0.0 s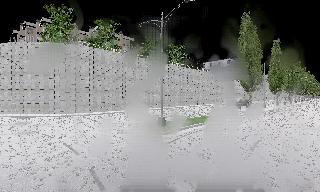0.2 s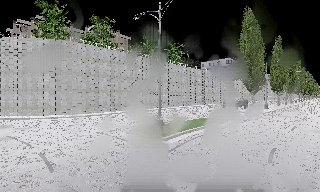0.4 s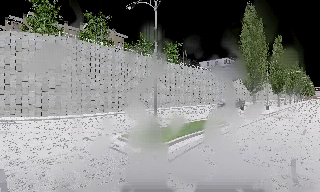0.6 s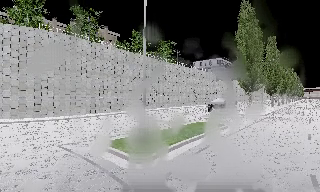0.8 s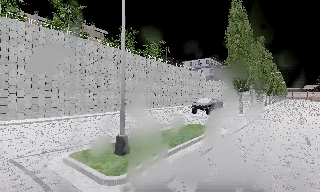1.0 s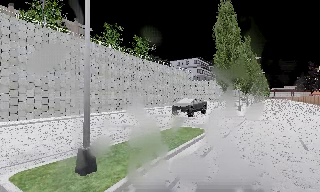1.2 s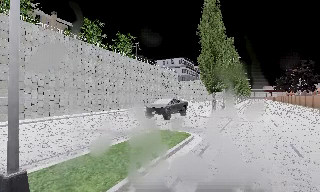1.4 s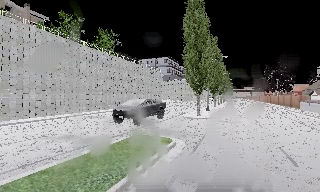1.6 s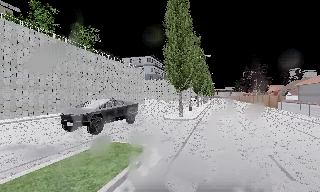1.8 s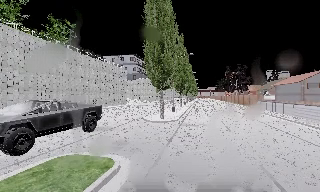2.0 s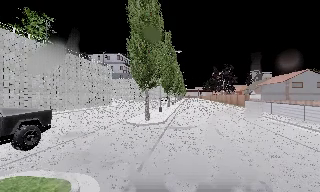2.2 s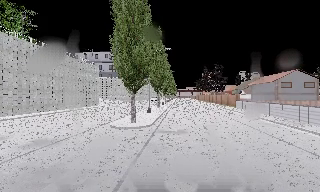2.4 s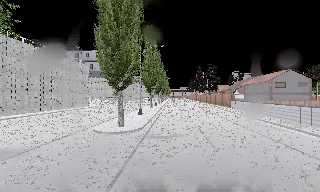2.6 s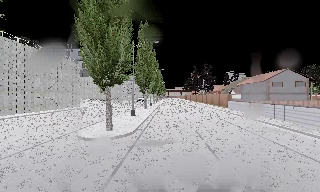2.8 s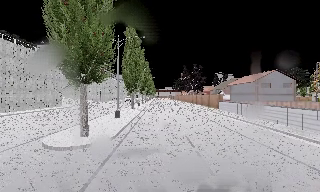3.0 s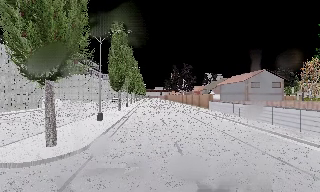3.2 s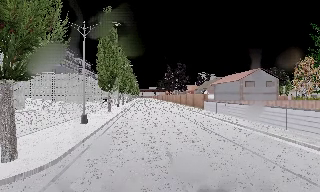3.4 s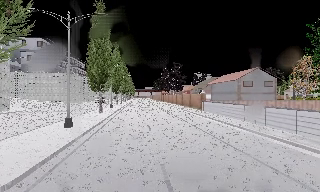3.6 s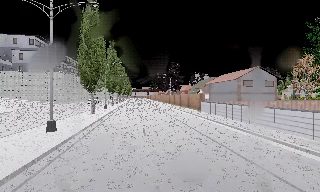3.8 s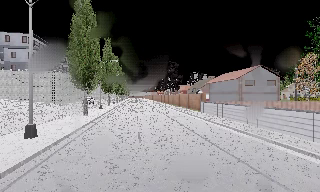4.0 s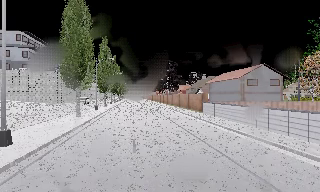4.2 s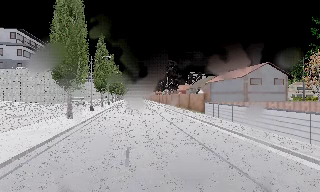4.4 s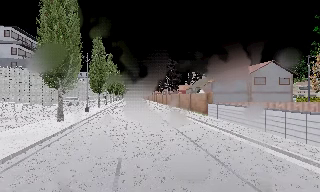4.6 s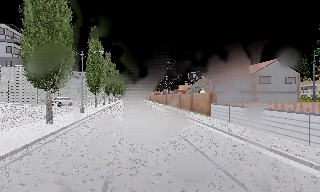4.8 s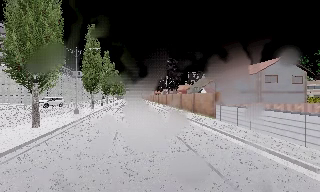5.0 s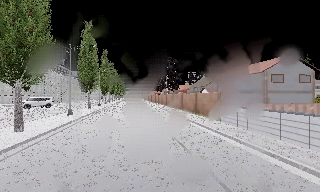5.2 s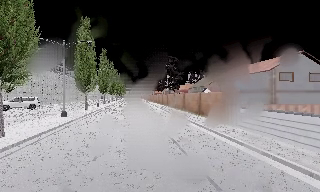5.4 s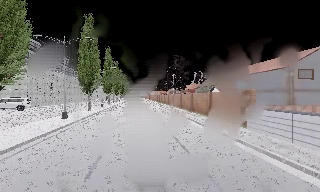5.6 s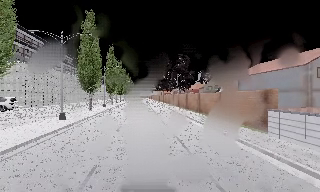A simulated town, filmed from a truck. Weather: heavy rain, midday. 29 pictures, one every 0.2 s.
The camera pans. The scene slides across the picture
to the left.
The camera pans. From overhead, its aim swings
clockwise.
0.0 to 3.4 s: The camera swings to its right by about 55 degrees, and the scene slides to the left. It travels forward, about 25 m.
3.4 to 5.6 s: The camera travels forward, about 15 m, so what stands in front looms larger.
The film runs forward here.
